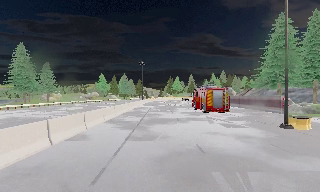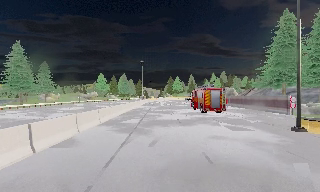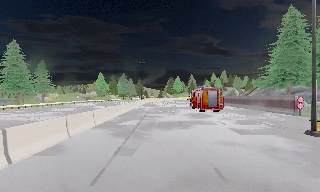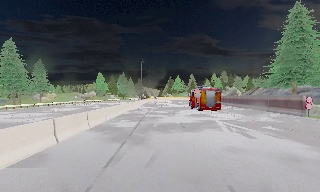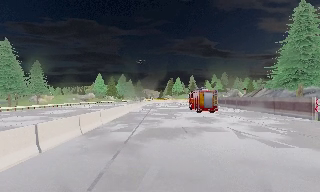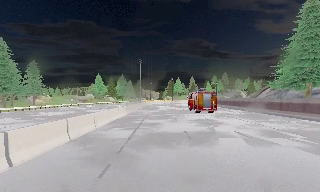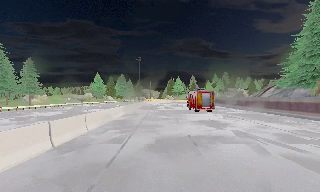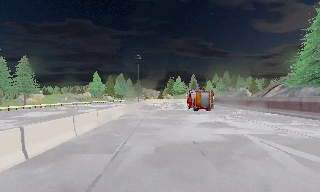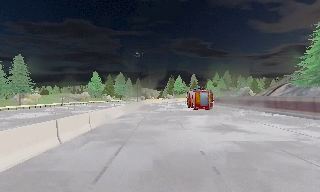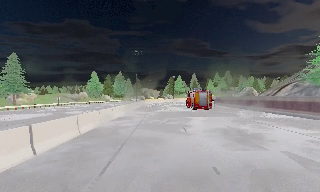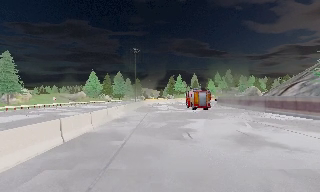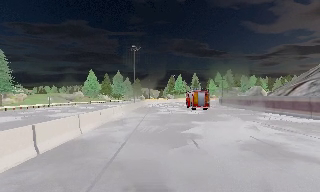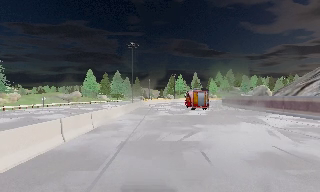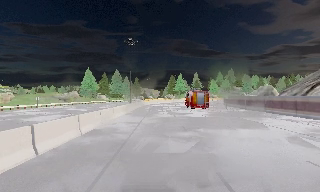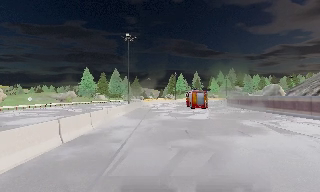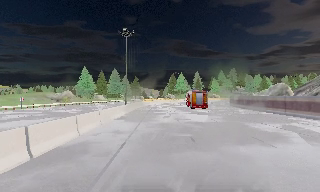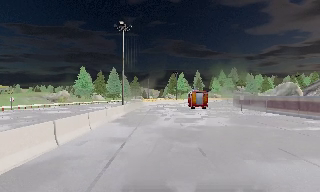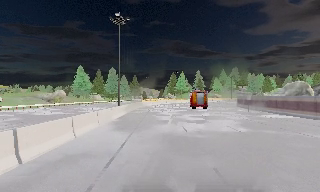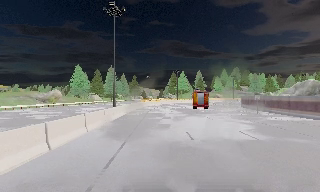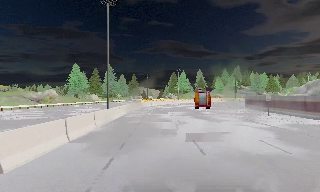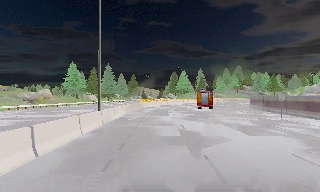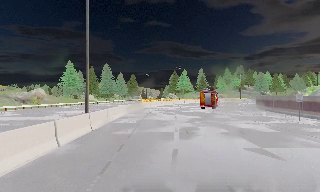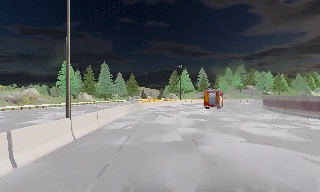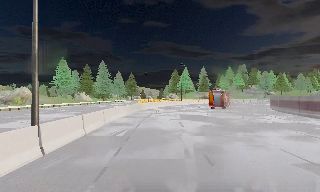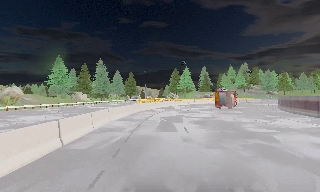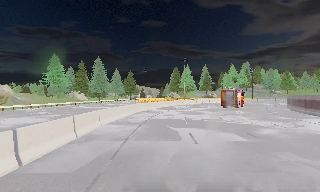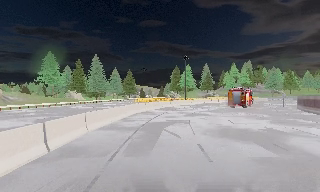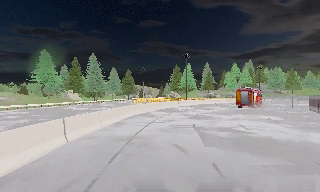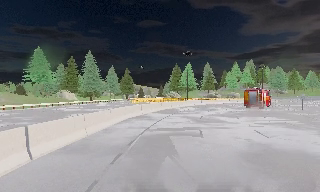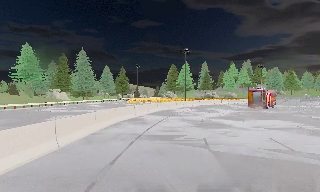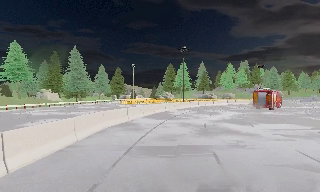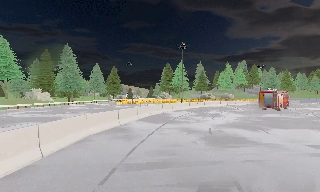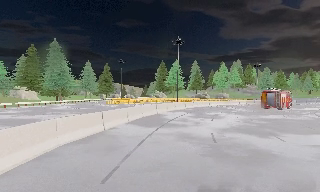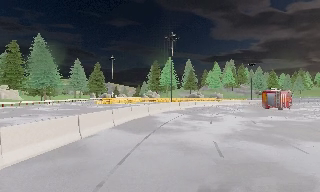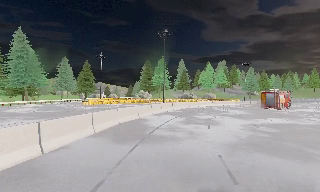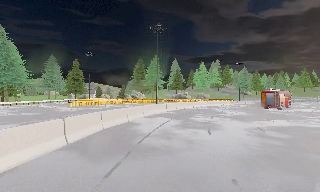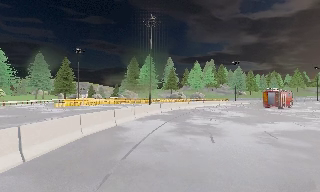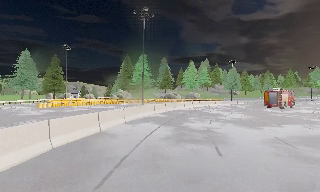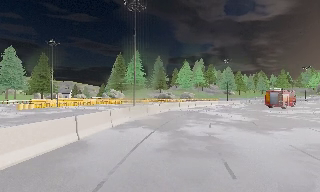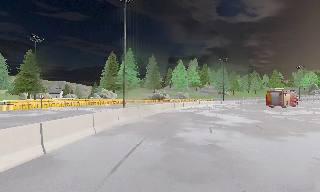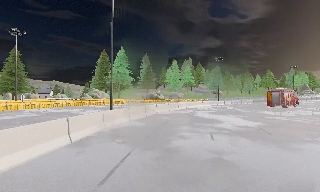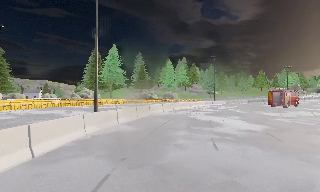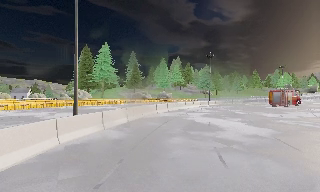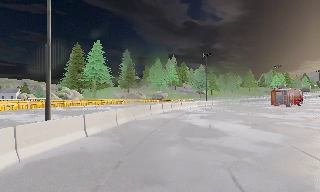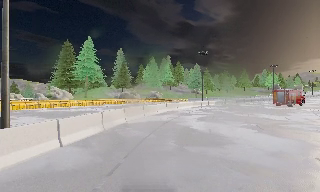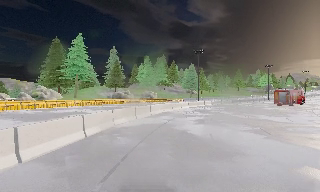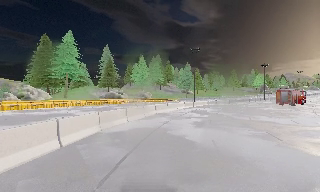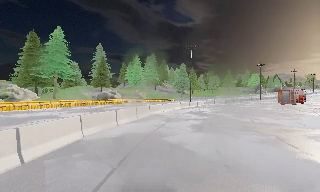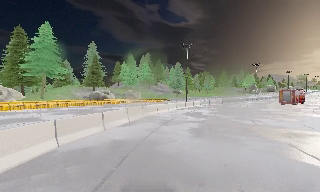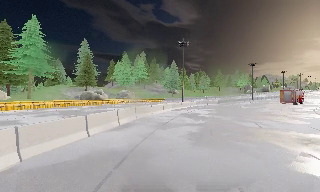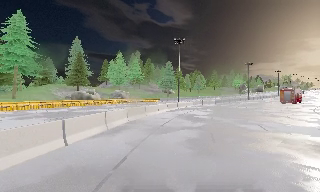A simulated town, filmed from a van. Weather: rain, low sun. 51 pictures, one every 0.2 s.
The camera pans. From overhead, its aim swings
clockwise.
The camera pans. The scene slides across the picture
to the left.
0.0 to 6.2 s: The camera travels forward, about 55 m, so what stands in front looms larger. It gains speed.
6.2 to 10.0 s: The scene slides to the left, as the camera pans about 40 degrees to its right. It travels forward, about 30 m.
The film runs forward here.
